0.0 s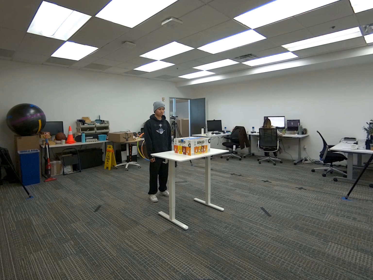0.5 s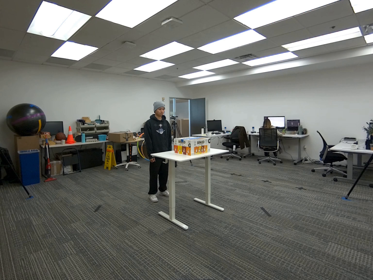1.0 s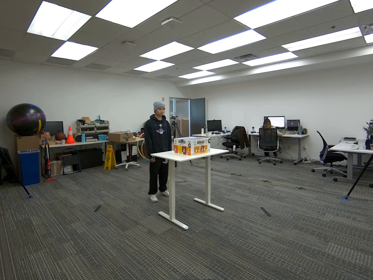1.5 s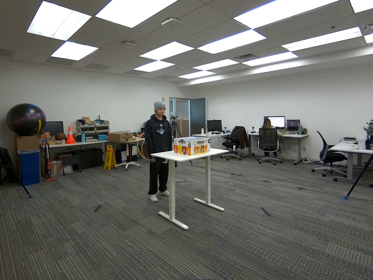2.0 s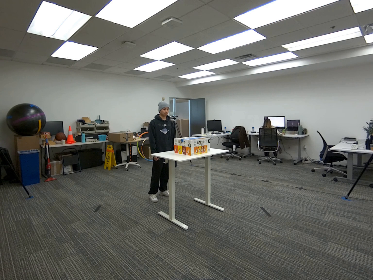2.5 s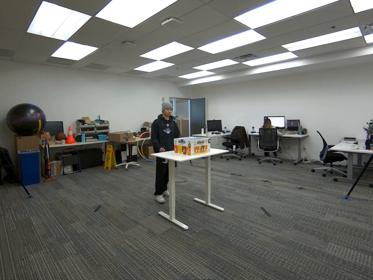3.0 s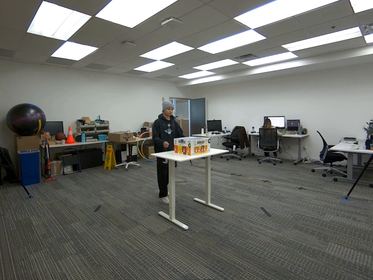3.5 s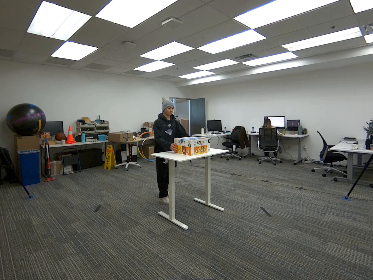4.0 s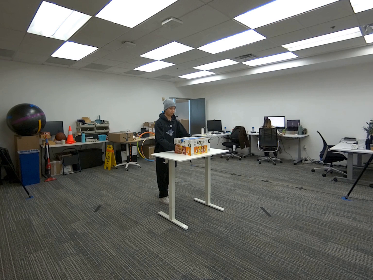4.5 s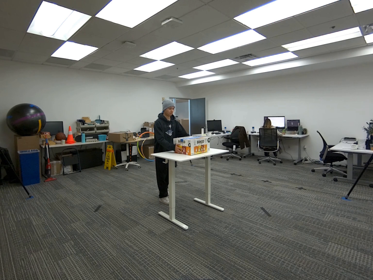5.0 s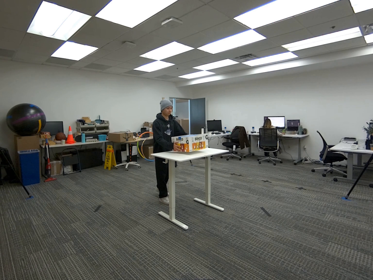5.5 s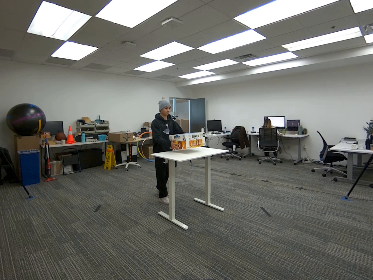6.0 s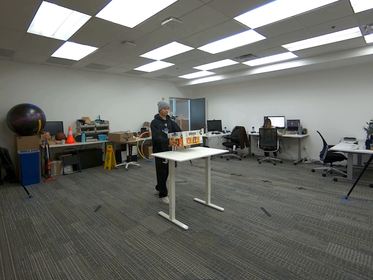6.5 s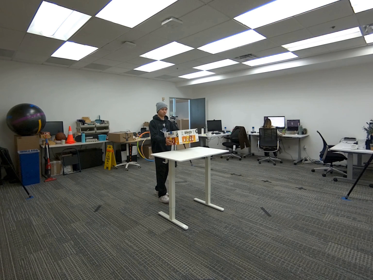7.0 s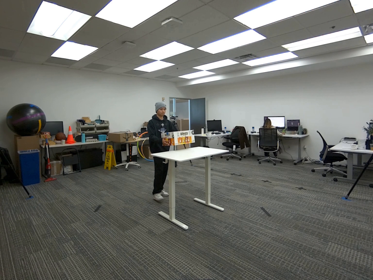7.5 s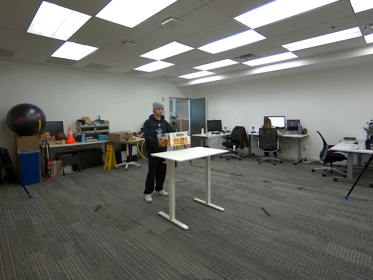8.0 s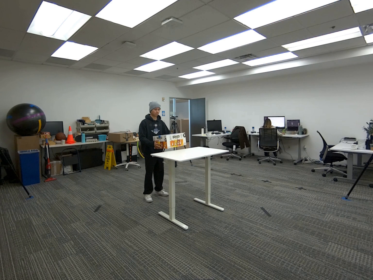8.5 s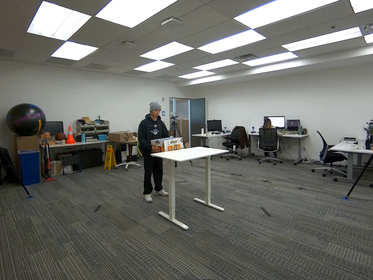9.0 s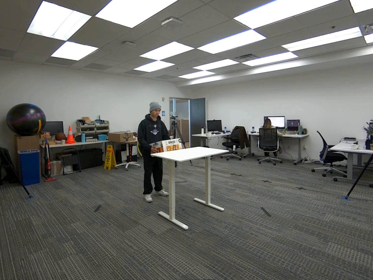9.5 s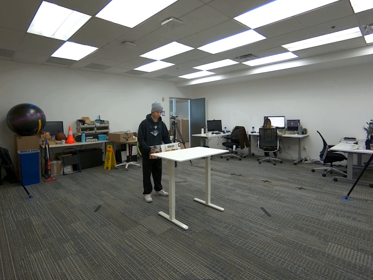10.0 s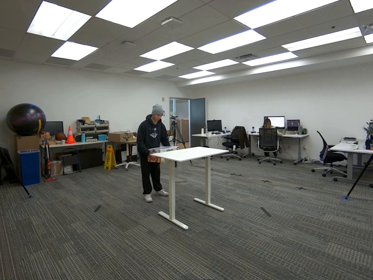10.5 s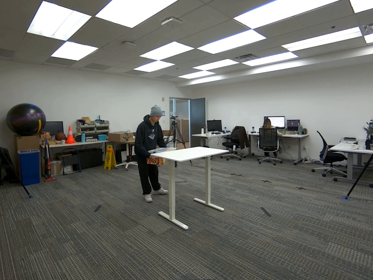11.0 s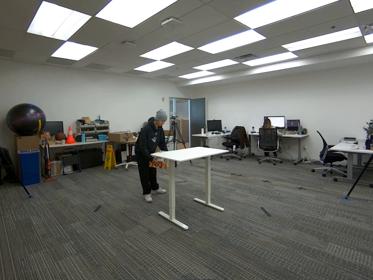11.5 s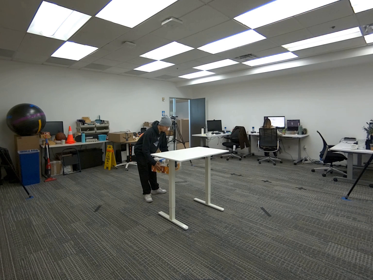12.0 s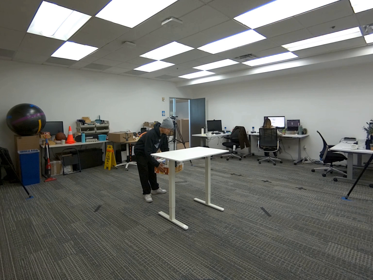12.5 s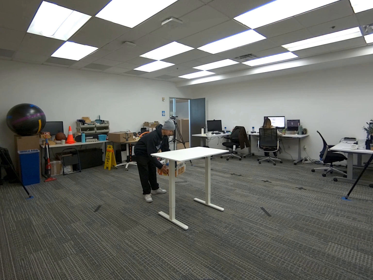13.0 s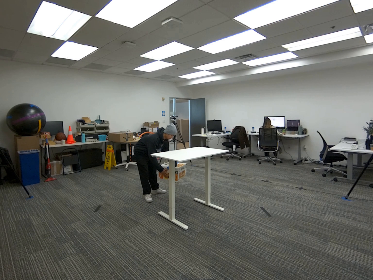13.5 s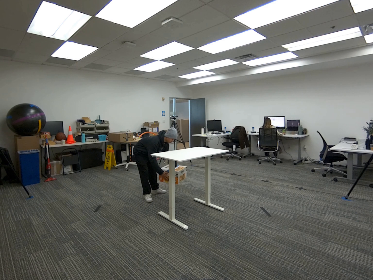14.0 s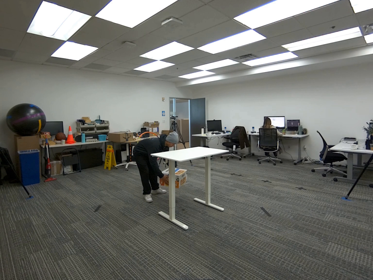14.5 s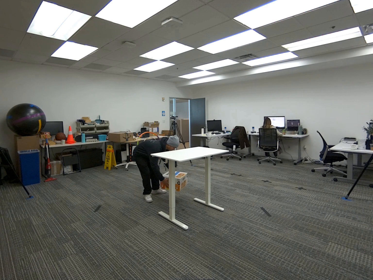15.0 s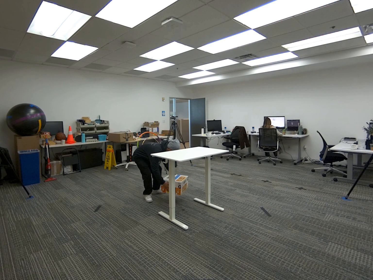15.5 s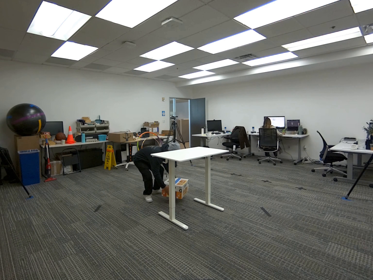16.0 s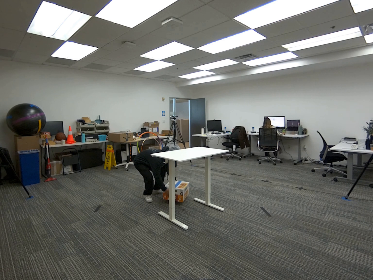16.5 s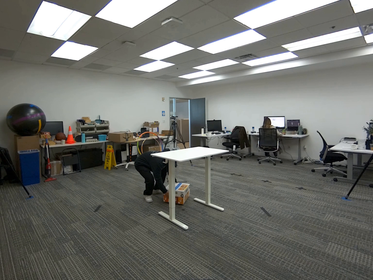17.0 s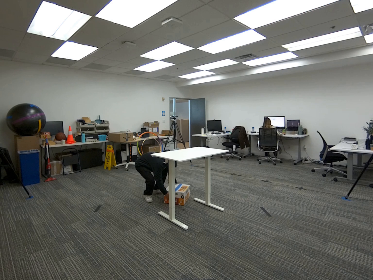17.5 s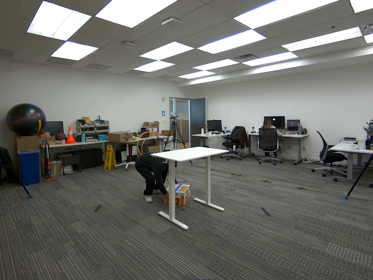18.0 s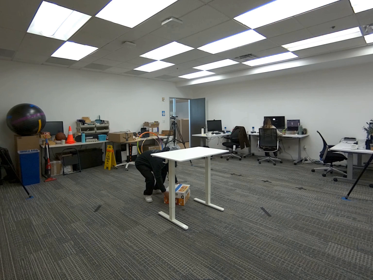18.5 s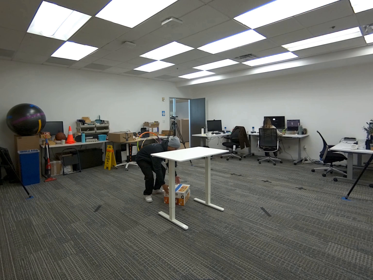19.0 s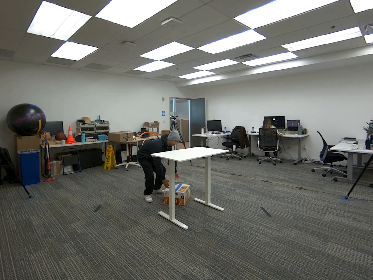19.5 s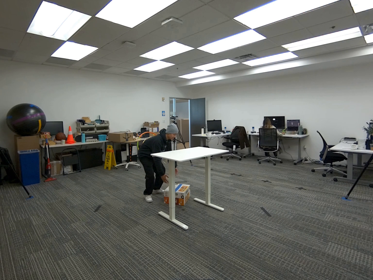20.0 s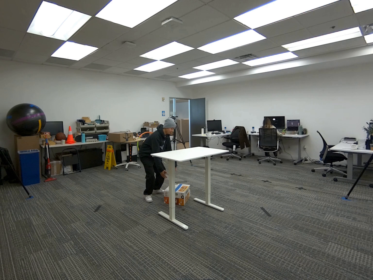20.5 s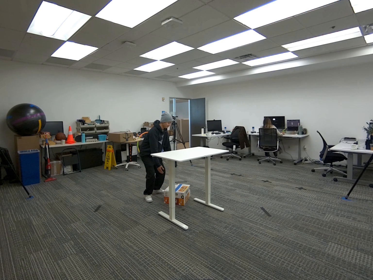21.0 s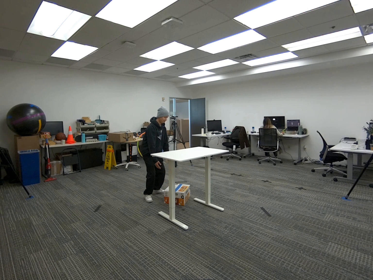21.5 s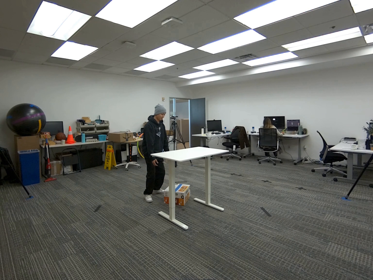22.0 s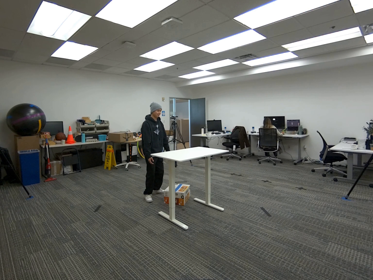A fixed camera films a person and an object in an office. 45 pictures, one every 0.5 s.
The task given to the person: Pick up the snack box from the white desk and place the snack box to the floor.
